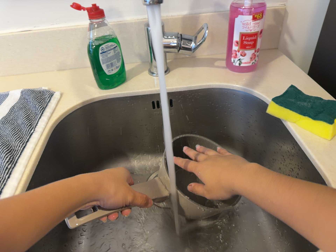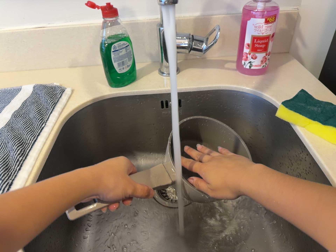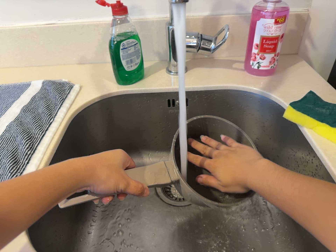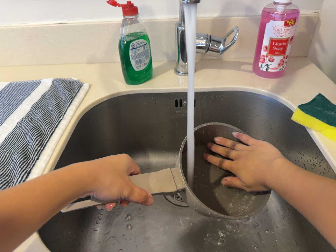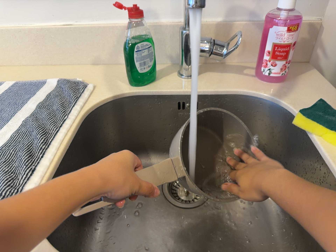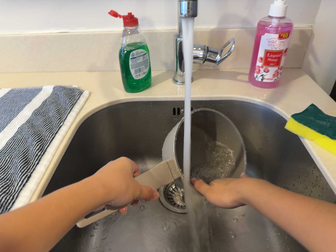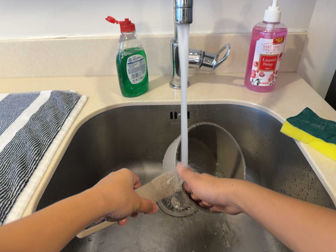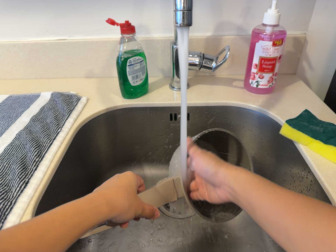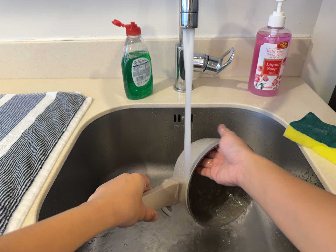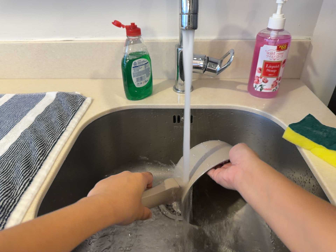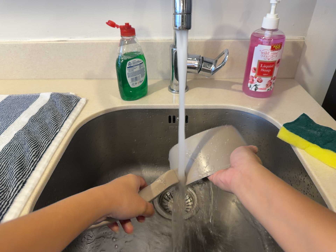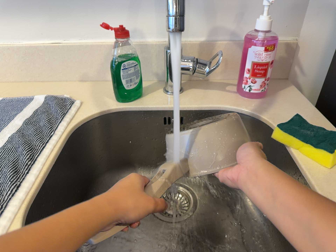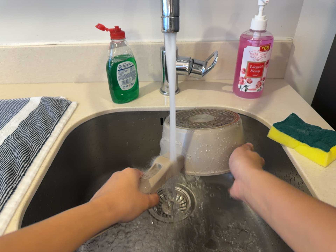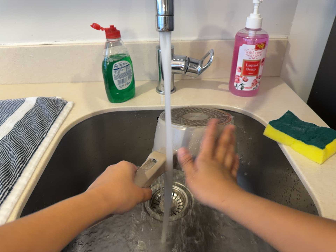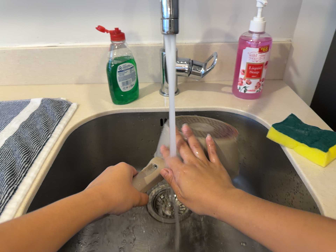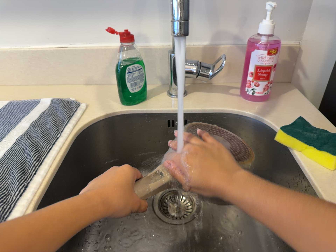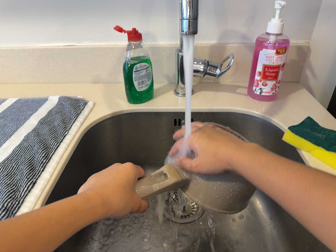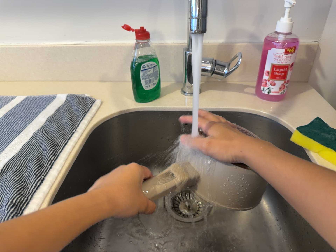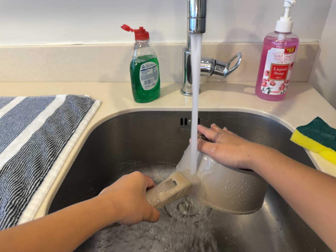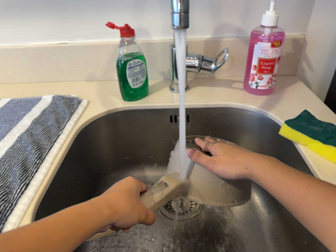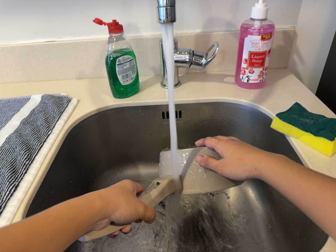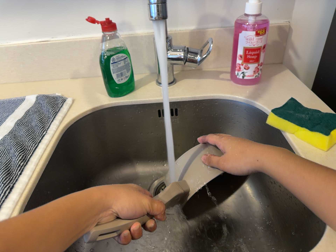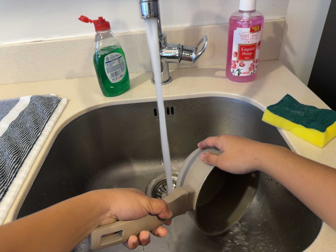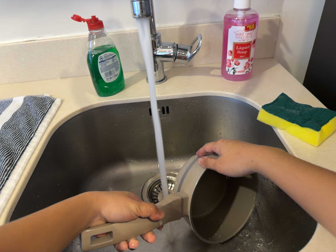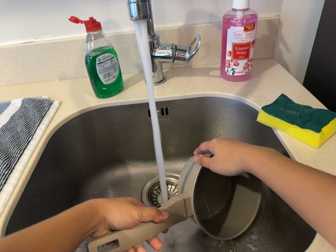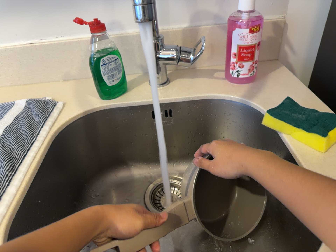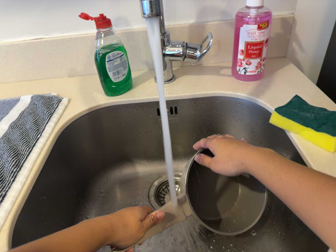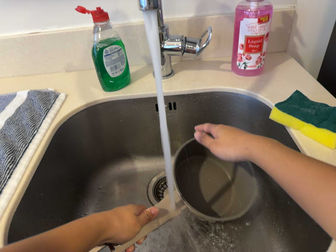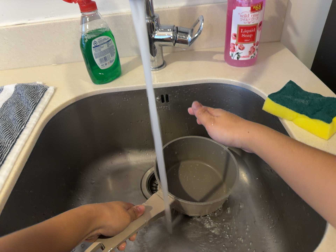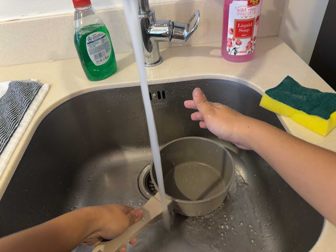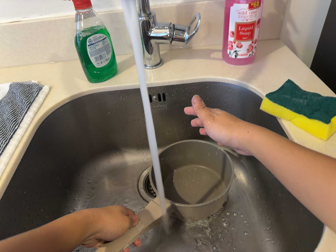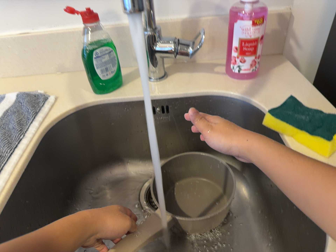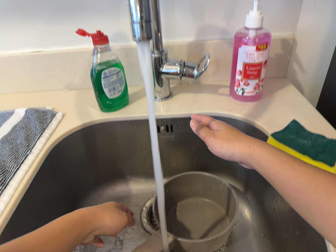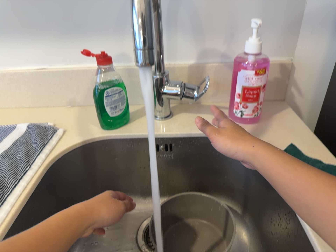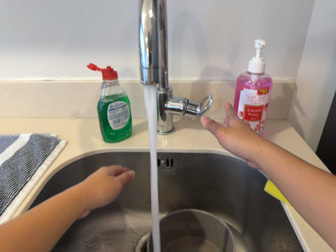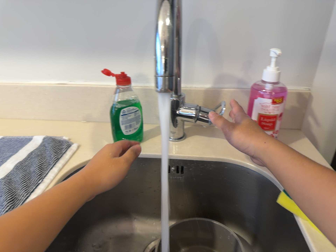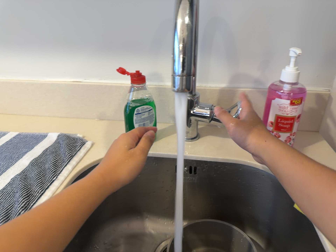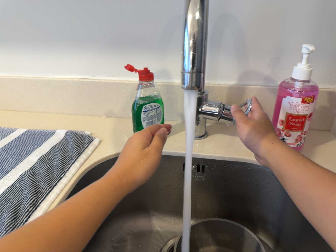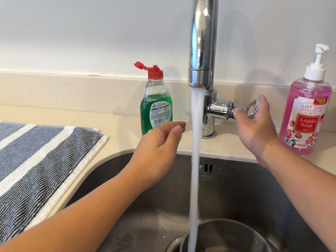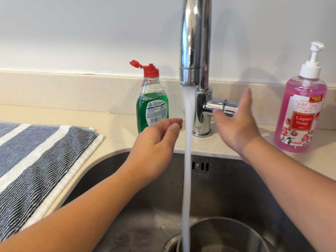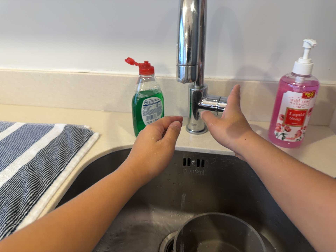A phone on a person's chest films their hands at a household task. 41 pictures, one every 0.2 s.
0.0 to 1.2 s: The camera shifts only a little, or ends up much as it began.
1.2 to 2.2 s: The camera keeps its place and its aim.
2.2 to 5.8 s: The camera shifts only a little, or ends up much as it began.
5.8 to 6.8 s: The camera's aim tips toward the top of its view by about 15 degrees, and the scene shifts downward.
6.8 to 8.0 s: The camera shifts only a little, or ends up much as it began.
The film runs forward here.
